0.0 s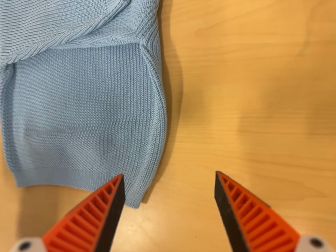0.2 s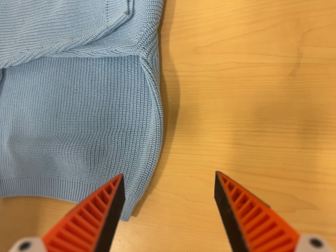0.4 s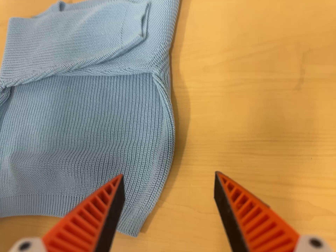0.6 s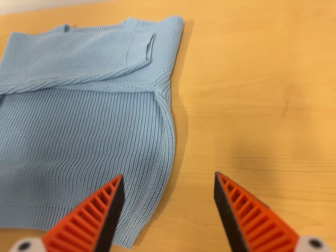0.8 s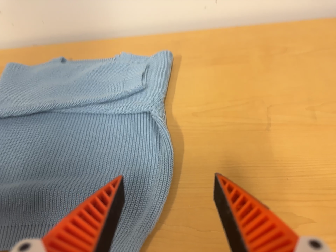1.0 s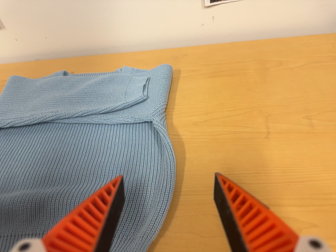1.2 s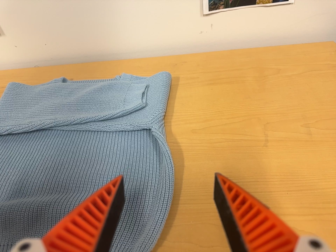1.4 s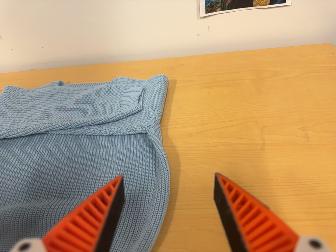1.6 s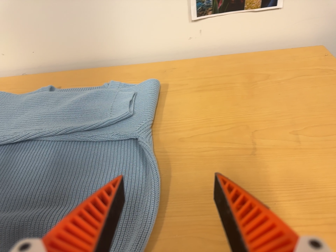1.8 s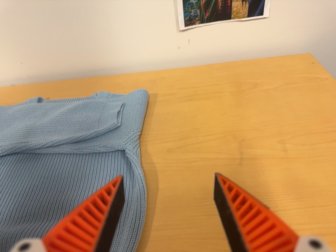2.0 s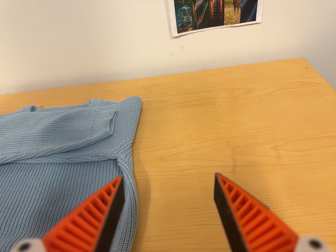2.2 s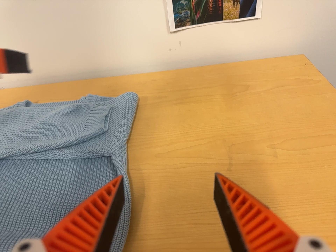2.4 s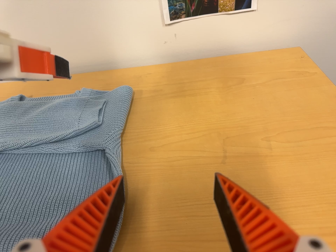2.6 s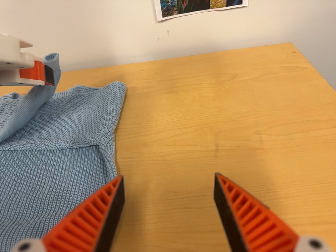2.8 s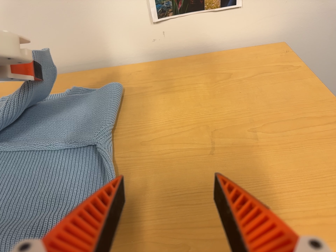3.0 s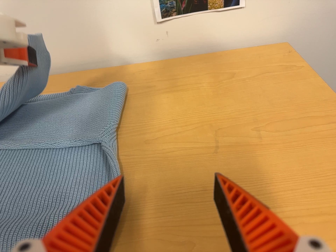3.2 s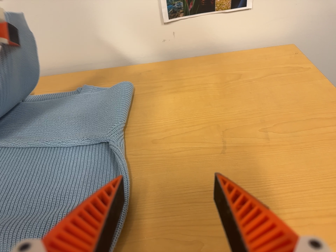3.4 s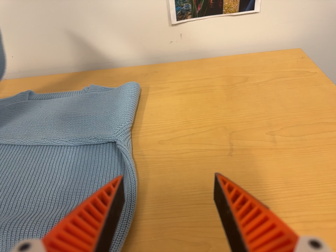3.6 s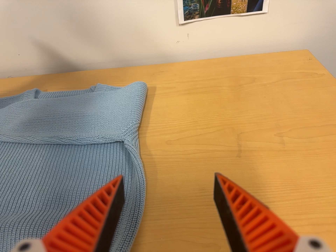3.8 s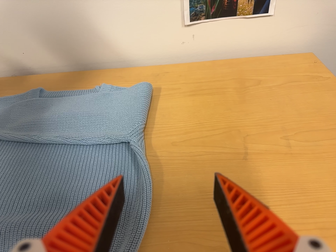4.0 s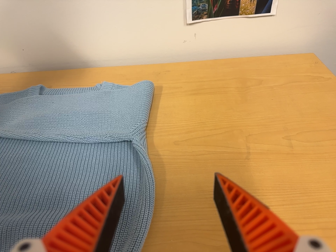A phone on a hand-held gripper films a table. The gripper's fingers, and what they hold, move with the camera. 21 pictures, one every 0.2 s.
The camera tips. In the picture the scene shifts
downward.
0.0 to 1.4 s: The camera pans to its right by about 25 degrees. It travels toward the bottom of its view, to its left and backward, about 22 cm. Its aim tips toward the top of its view by about 40 degrees.
1.4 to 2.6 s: The camera travels to its right, about 7 cm, so close, fixed things drift to the left.
2.6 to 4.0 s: The camera travels to its left, about 6 cm, so close, fixed things drift to the right.
The film runs backward here.
